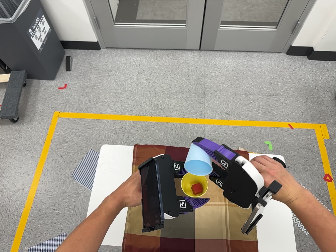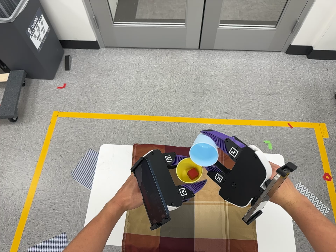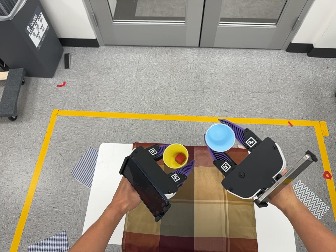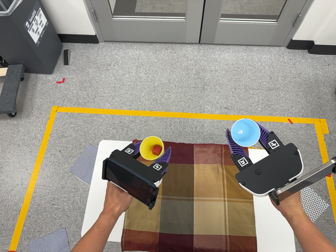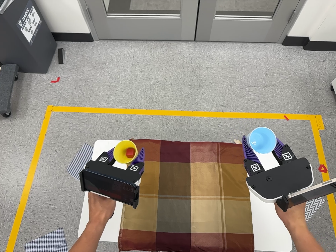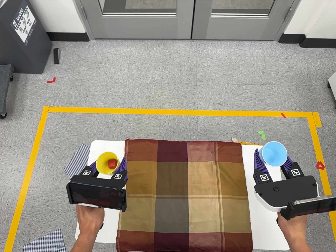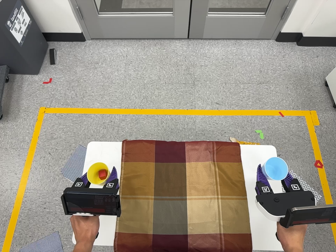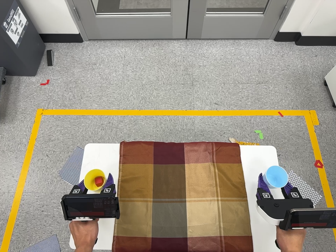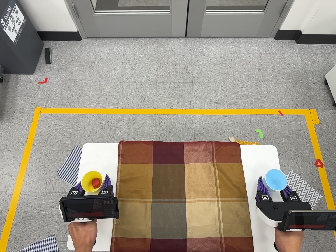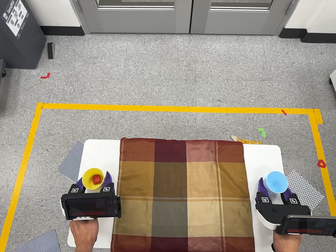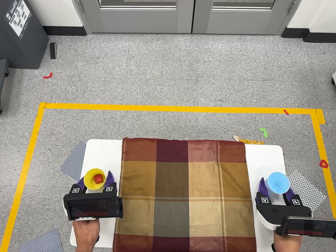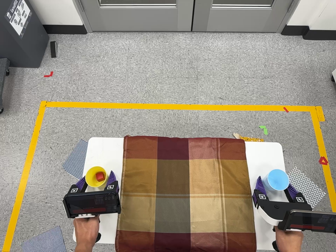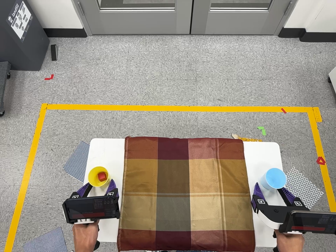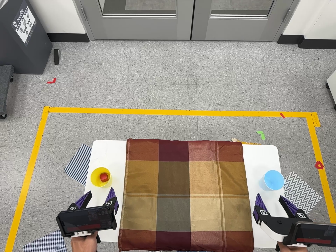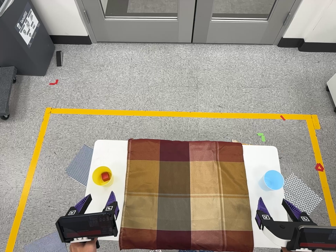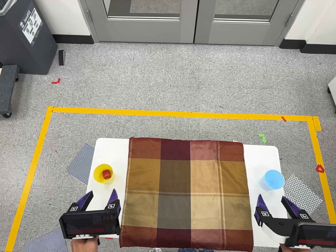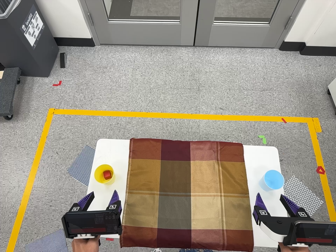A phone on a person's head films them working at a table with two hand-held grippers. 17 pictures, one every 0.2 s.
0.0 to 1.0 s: The camera shifts only a little, or ends up much as it began.
1.0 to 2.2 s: The camera travels forward, about 4 cm, so what stands in front looms larger.
2.2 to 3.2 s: The camera travels backward and toward the bottom of its view, about 8 cm, so what stands in front gets smaller.
The film runs forward here.
